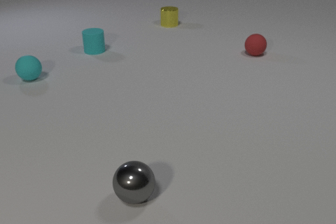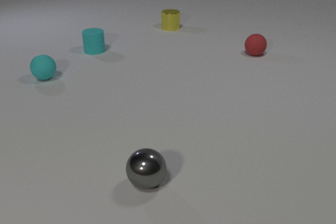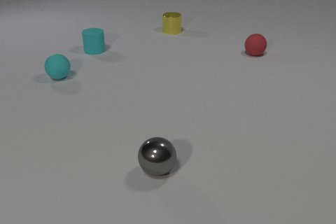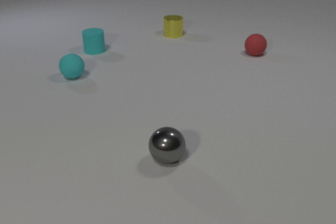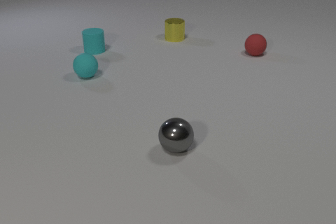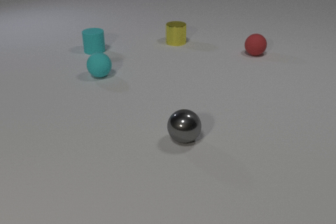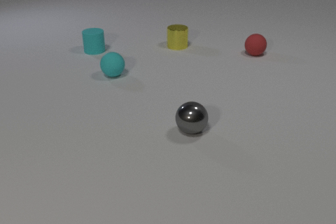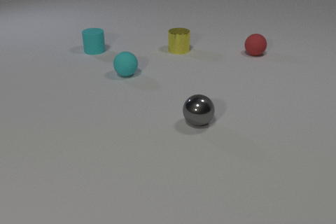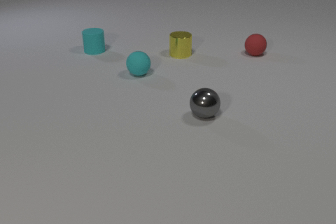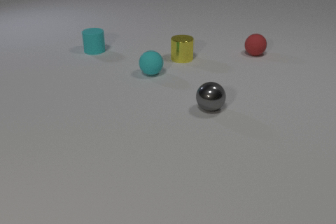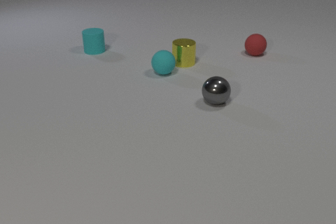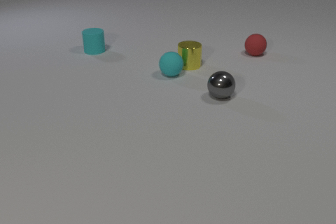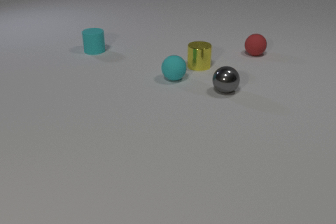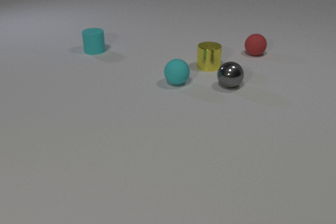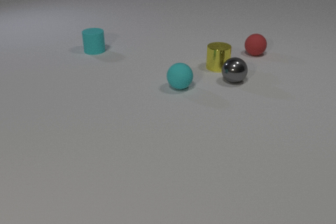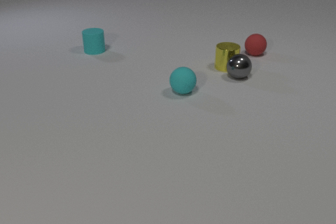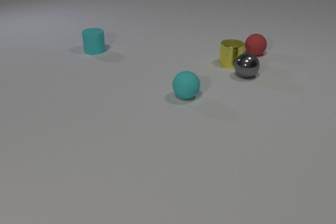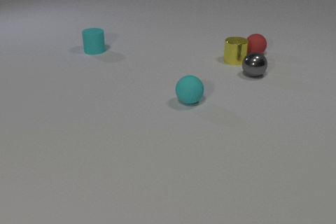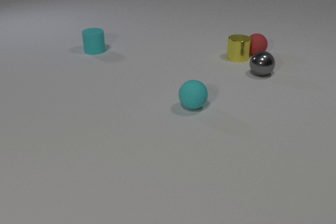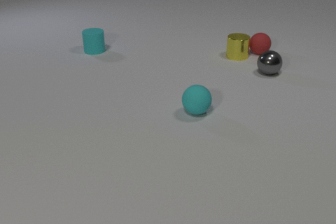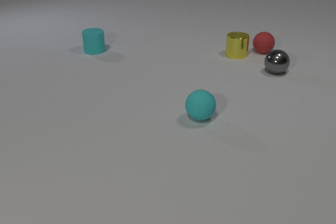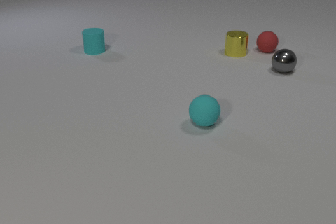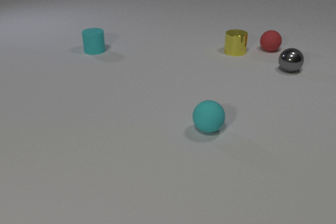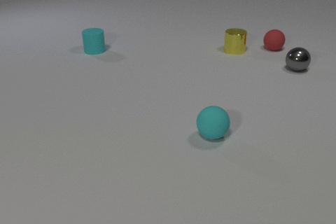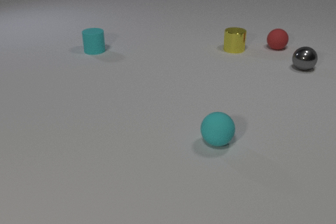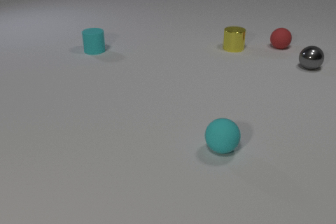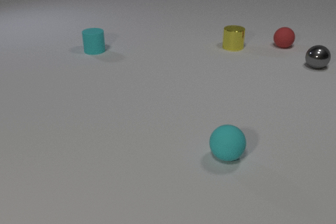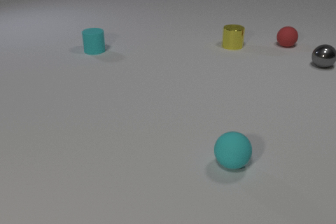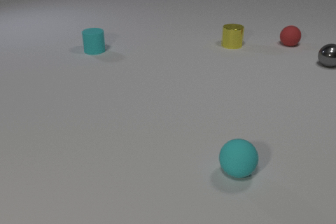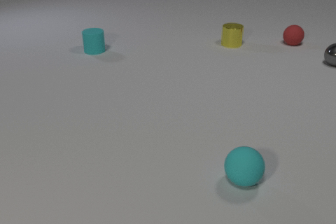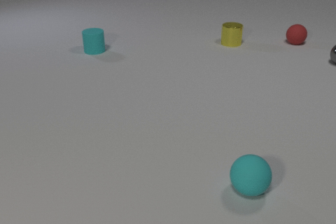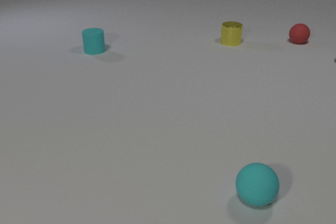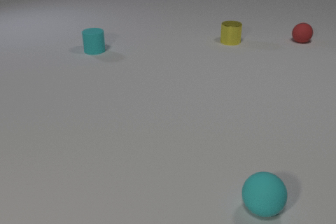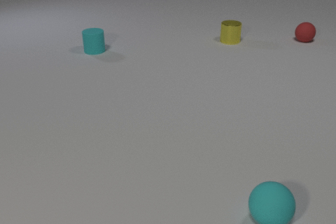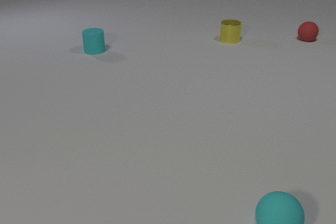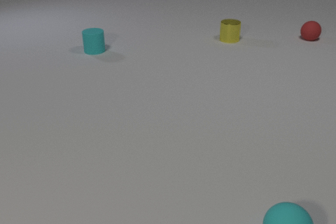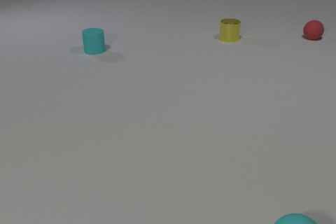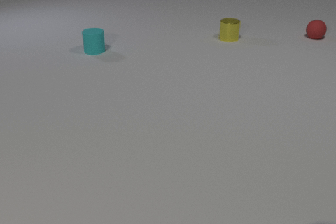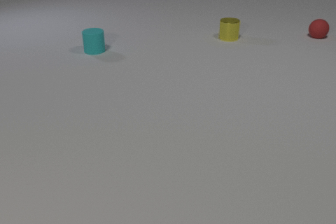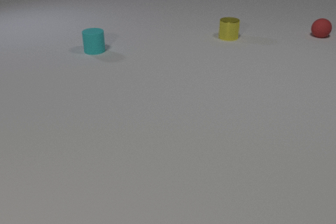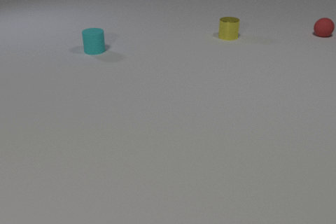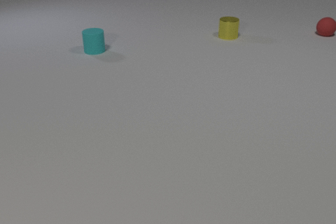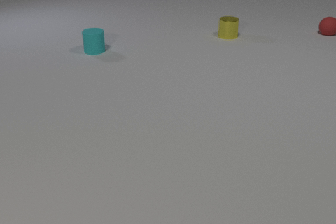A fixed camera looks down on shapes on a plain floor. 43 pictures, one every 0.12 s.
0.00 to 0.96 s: The yellow metal cylinder slides toward the camera. The cyan rubber sphere rolls to the right. The gray metal sphere rolls away from the camera and to the right.
0.96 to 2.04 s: The yellow metal cylinder slides to the right. The cyan rubber sphere rolls toward the camera and to the right. The gray metal sphere rolls away from the camera and to the right. The yellow metal cylinder and the cyan rubber sphere collide. The yellow metal cylinder and the gray metal sphere collide.
2.04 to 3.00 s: The yellow metal cylinder slides away from the camera. The cyan rubber sphere rolls toward the camera. The gray metal sphere rolls to the right and away from the camera. The red rubber sphere rolls away from the camera and to the right. The yellow metal cylinder and the red rubber sphere collide.
3.00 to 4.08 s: The yellow metal cylinder slides away from the camera. The cyan rubber sphere rolls toward the camera and to the right. The gray metal sphere rolls to the right and away from the camera, leaves at the right edge. The red rubber sphere rolls away from the camera and to the right.
4.08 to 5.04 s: The yellow metal cylinder slides away from the camera. The cyan rubber sphere rolls toward the camera and to the right, leaves at the bottom edge. The red rubber sphere rolls away from the camera and to the right.
What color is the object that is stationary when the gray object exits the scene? cyan.
What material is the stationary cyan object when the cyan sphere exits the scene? rubber.
What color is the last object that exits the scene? cyan.
